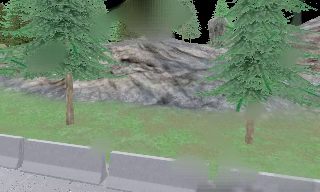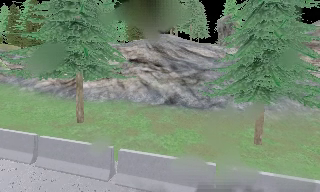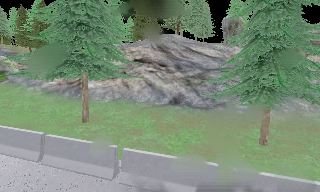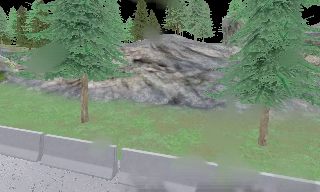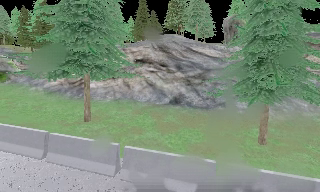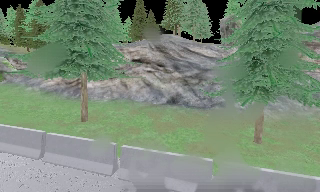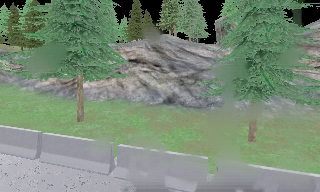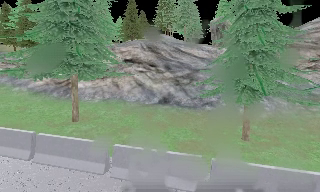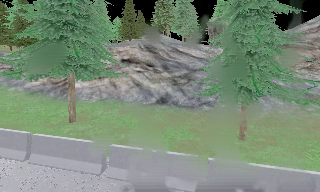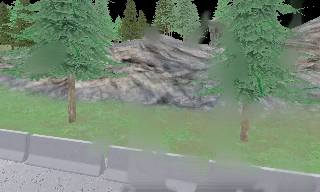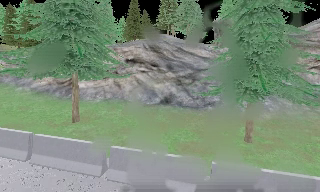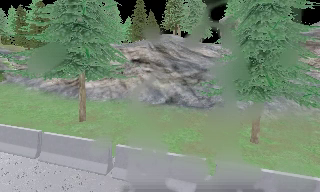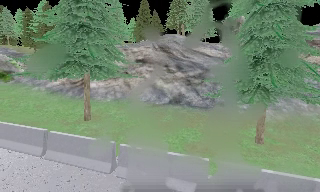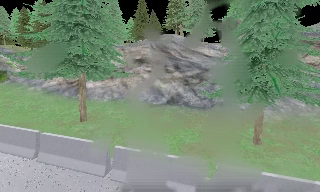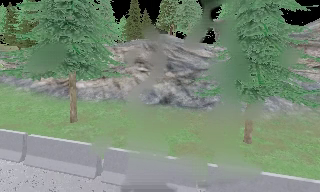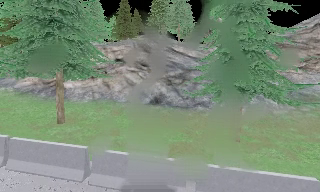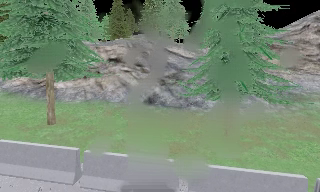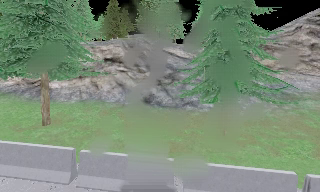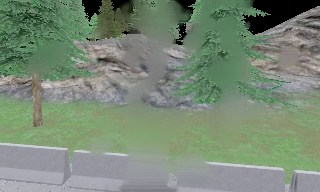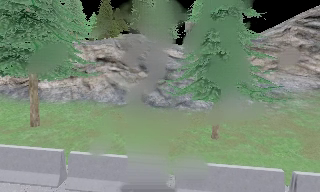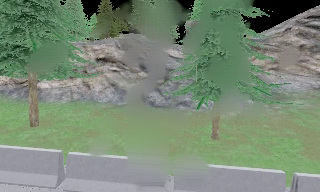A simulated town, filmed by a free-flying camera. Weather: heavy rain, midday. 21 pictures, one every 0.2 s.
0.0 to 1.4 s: The camera travels backward, about 0.5 m, so what stands in front gets smaller.
1.4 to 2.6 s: The camera shifts only a little, or ends up much as it began.
2.6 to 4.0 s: The camera pans to its right, which is clockwise from overhead, by about 10 degrees.
The film runs backward here.
